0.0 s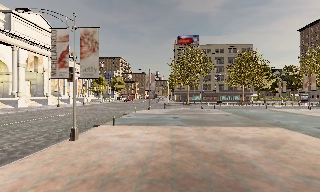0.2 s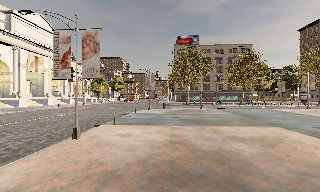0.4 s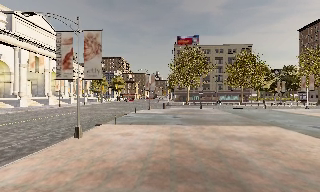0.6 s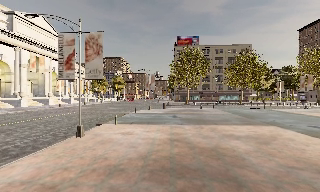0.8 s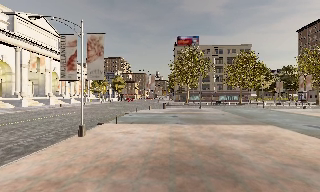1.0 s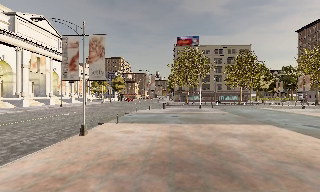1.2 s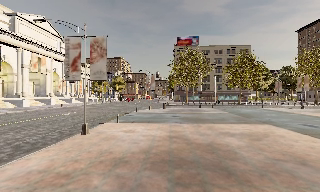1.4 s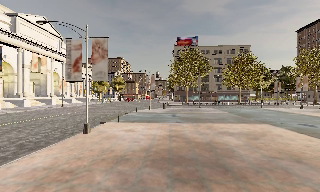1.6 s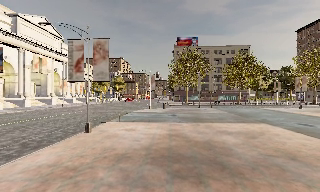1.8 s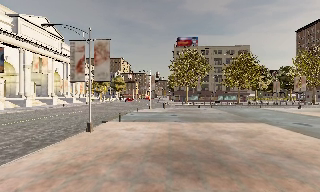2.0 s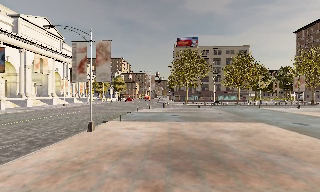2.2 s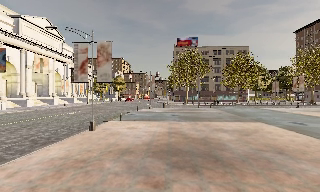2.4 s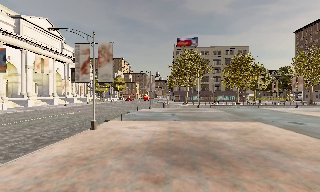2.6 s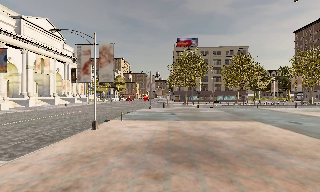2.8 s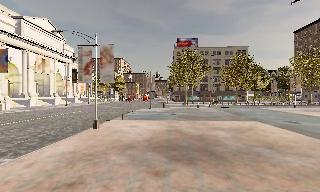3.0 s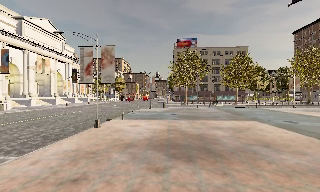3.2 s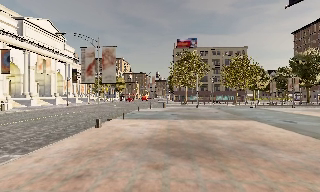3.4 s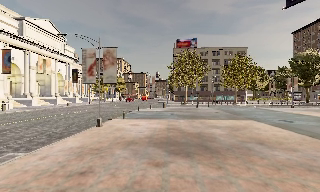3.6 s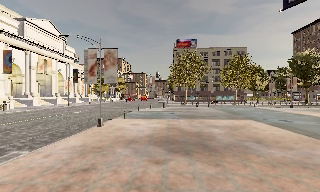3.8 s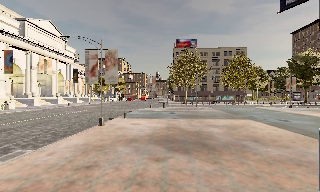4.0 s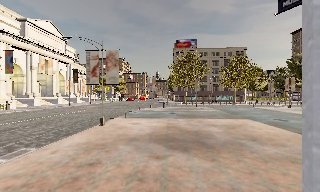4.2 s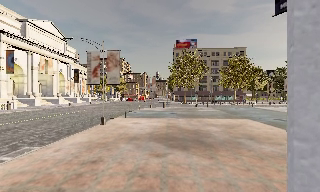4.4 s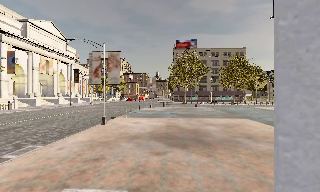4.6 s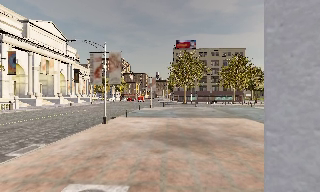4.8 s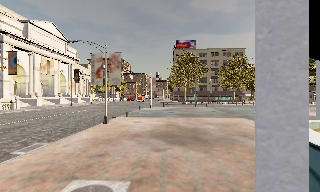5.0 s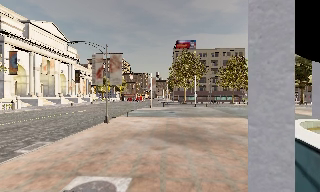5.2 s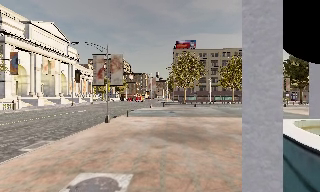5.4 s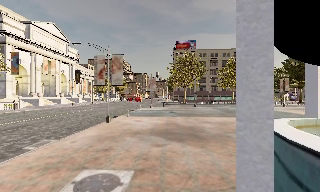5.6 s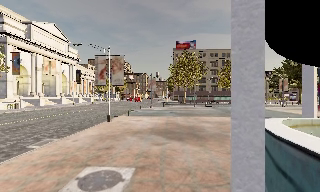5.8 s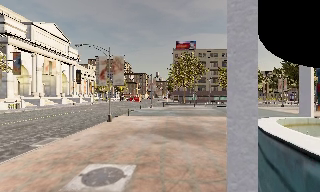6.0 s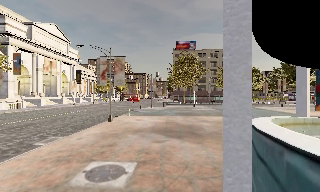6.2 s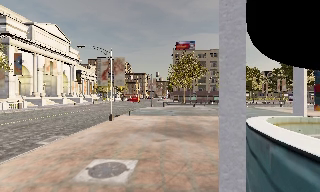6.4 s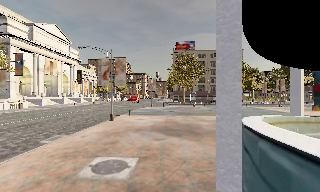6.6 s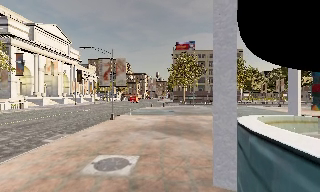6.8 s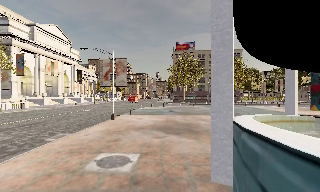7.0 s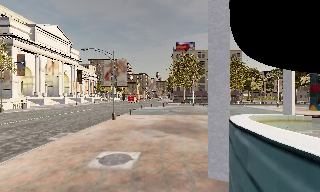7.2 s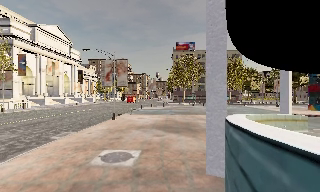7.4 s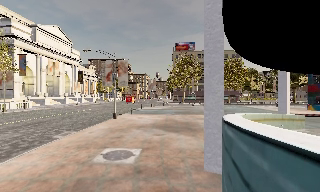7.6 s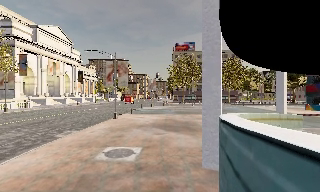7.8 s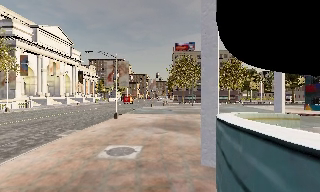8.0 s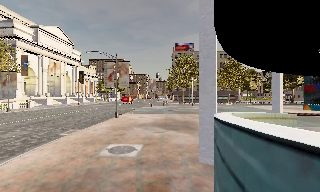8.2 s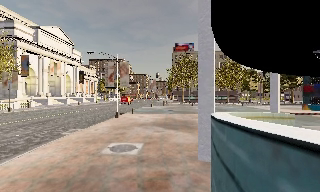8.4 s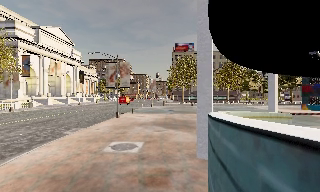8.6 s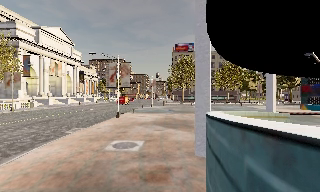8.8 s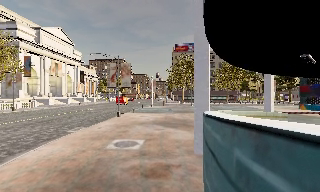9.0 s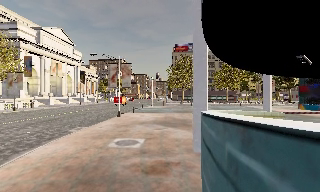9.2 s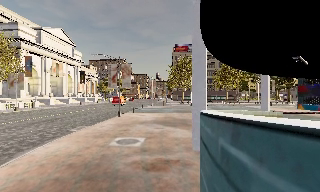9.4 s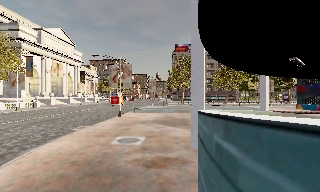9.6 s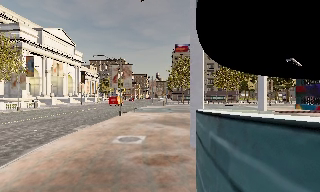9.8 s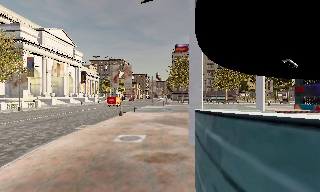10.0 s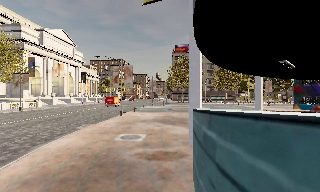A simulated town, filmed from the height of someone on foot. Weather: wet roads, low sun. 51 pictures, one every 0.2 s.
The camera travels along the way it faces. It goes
backward.
0.0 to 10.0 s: The camera travels backward, about 11 m, so what stands in front gets smaller.
The film runs backward here.
